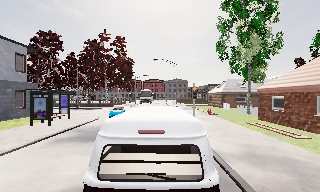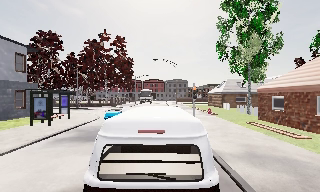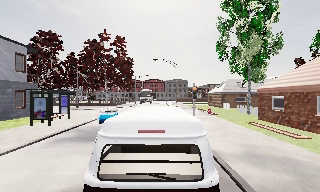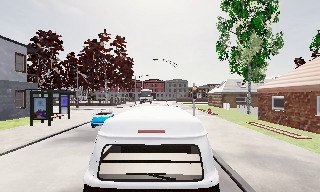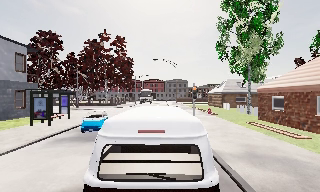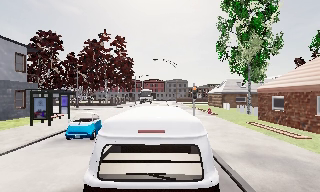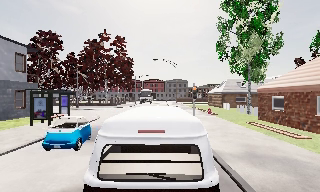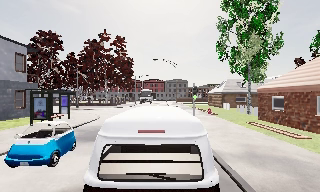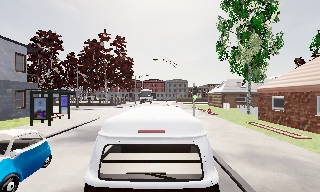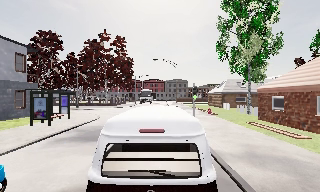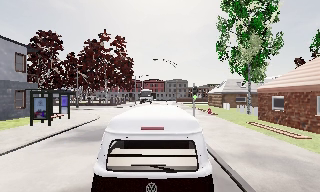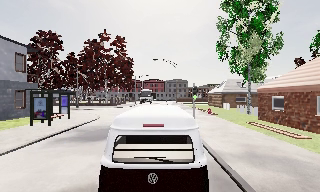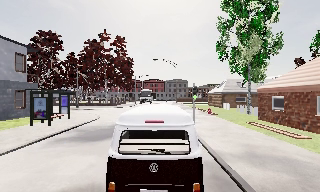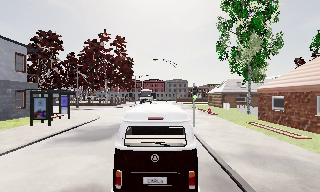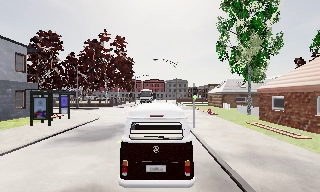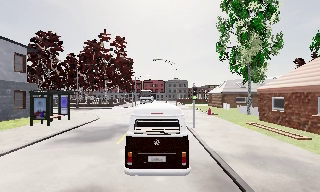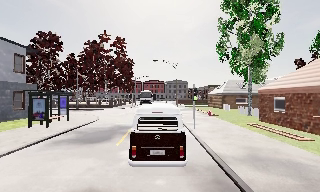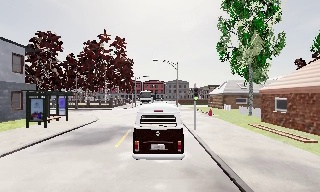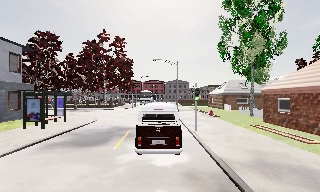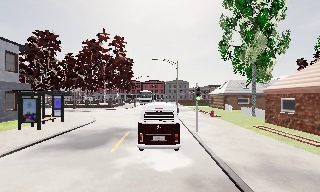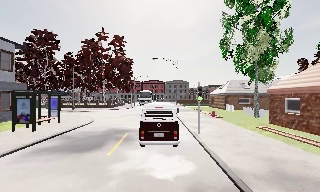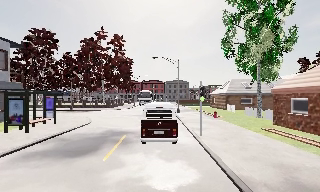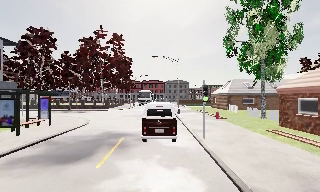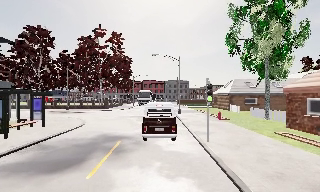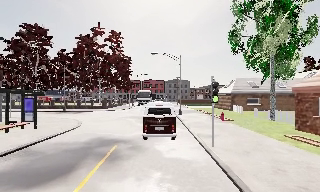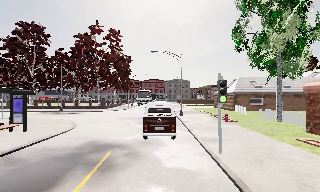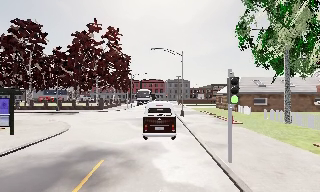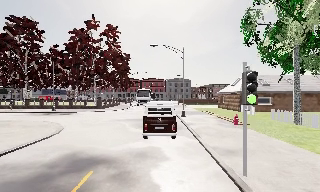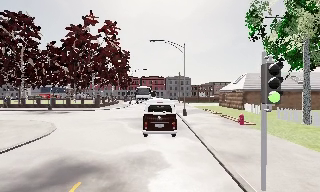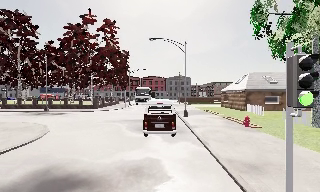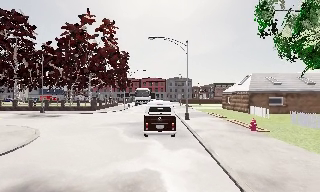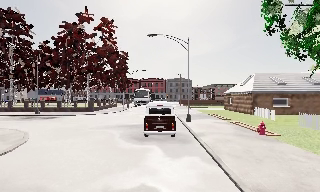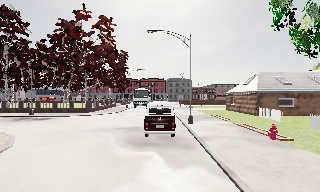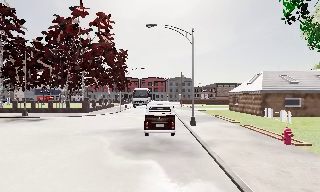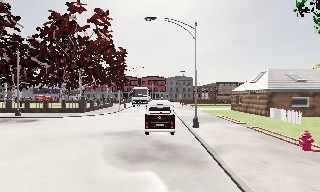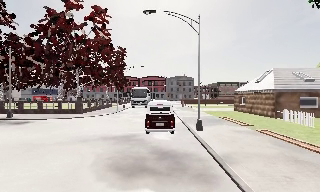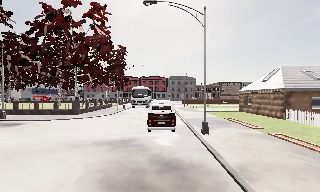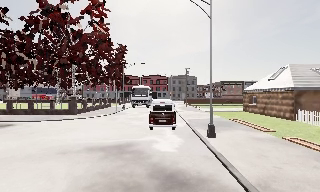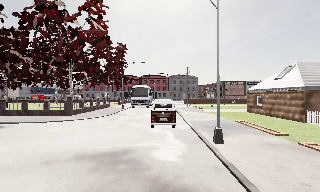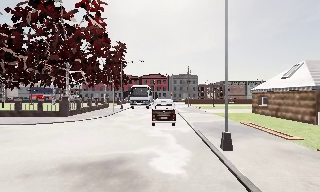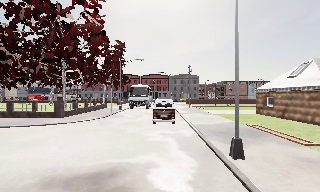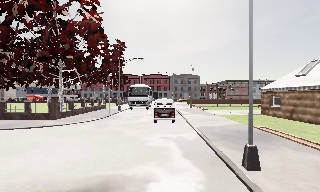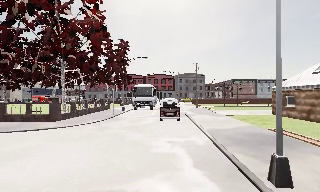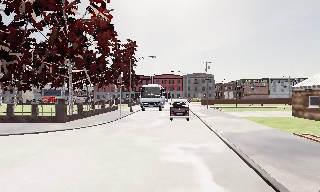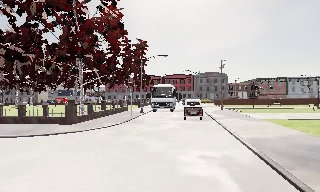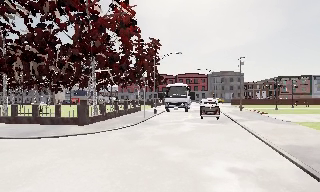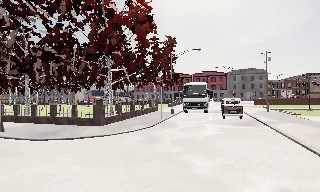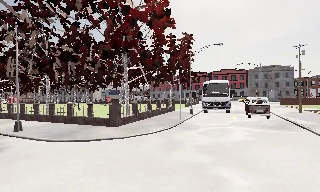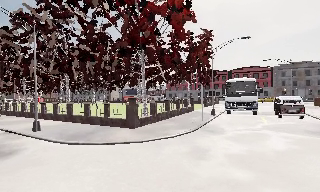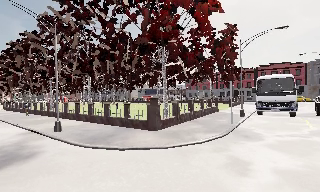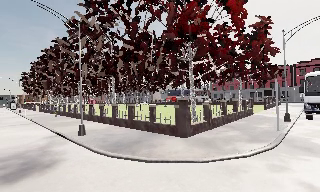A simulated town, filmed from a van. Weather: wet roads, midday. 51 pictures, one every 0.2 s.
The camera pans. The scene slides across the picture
to the right.
The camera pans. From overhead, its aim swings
counterclockwise.
0.0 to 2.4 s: The camera keeps its place and its aim.
2.4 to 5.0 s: The camera travels forward, about 5 m, so what stands in front looms larger. It gains speed.
5.0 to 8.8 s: The camera travels forward, about 17 m, so what stands in front looms larger.
8.8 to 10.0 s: The camera pans to its left, which is counterclockwise from overhead, by about 35 degrees. It travels forward, about 6 m.
The film runs forward here.
